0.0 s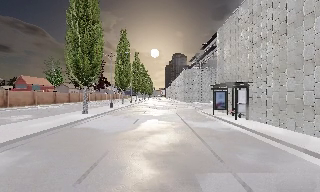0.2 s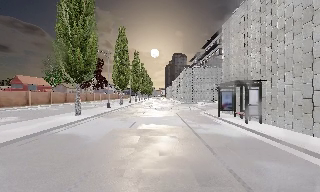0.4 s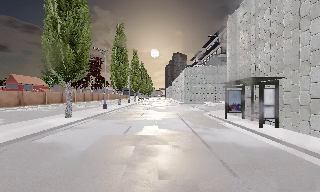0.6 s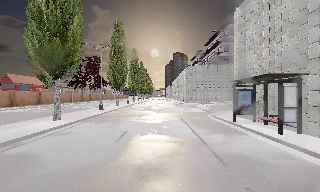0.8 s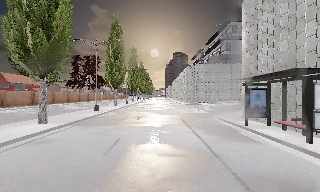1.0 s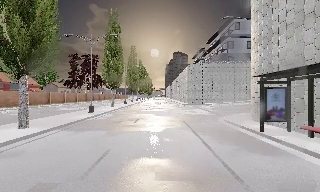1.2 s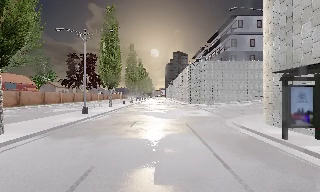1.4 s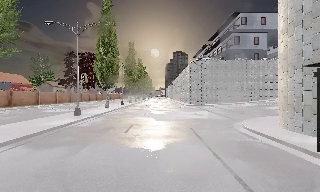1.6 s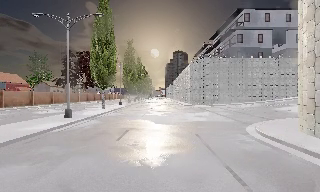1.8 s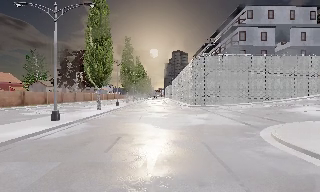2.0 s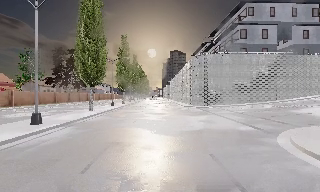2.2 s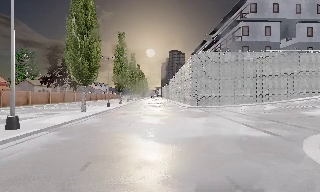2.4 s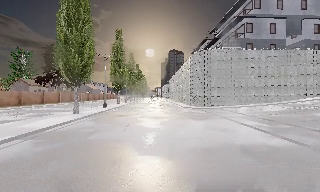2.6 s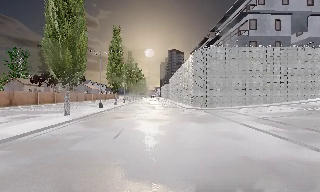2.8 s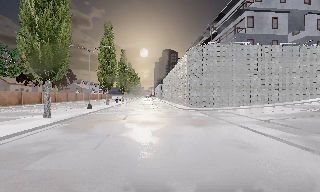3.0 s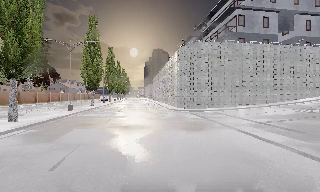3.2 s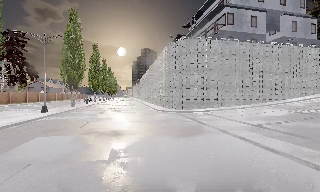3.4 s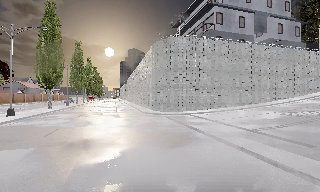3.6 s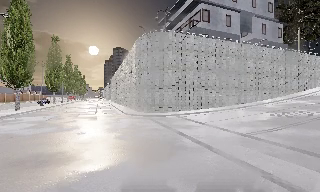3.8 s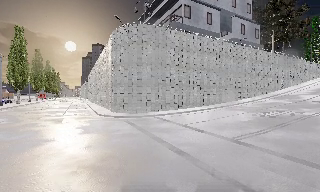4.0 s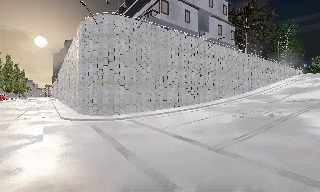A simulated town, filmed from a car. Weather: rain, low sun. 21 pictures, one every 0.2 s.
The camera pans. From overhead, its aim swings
clockwise.
The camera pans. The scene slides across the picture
to the left.
0.0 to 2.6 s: The camera travels forward, about 18 m, so what stands in front looms larger.
2.6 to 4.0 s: The scene slides to the left, as the camera pans about 35 degrees to its right. It travels forward, about 10 m.
The film runs forward here.
